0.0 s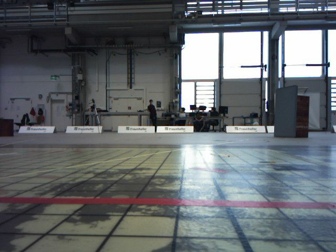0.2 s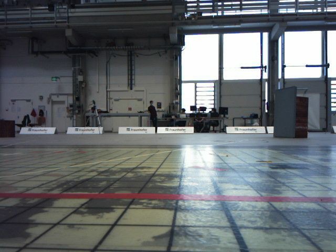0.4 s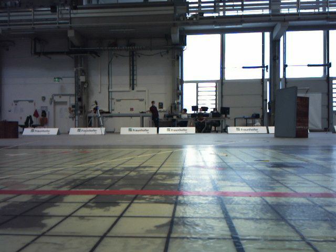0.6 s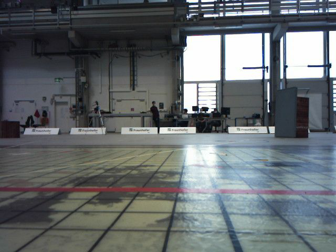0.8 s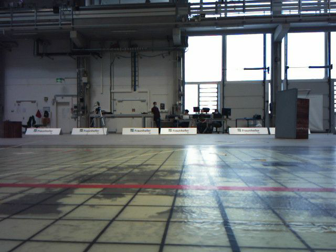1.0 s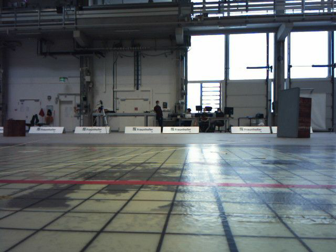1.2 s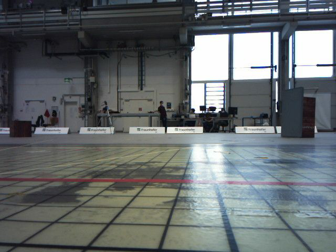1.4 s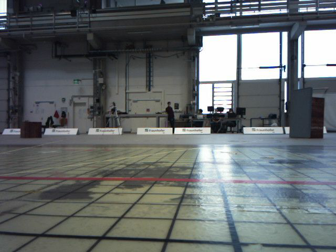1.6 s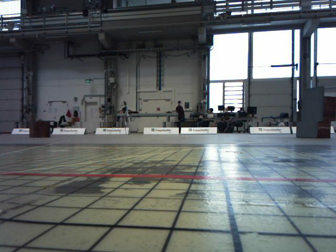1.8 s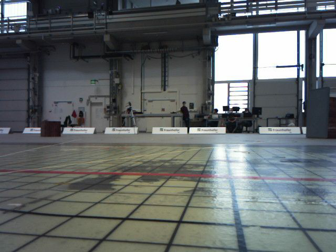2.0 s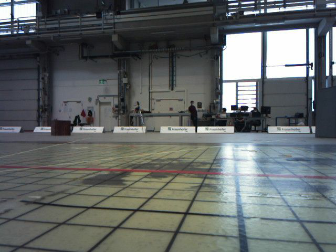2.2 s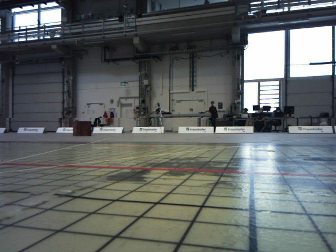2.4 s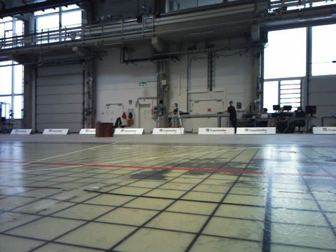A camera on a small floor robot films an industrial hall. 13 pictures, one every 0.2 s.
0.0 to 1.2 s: The camera travels backward, about 0.3 m, so what stands in front gets smaller.
1.2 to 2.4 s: The camera pans to its left, which is counterclockwise from overhead, by about 10 degrees. It travels backward, about 0.2 m, so what stands in front gets smaller.
The film runs backward here.
